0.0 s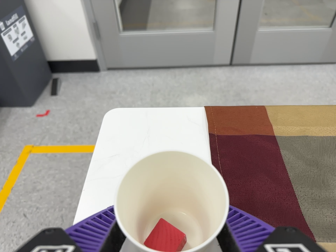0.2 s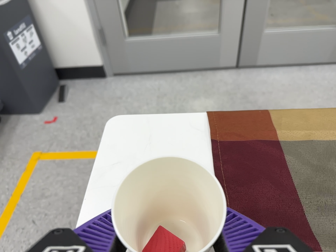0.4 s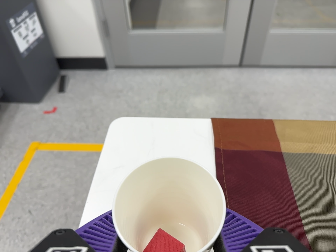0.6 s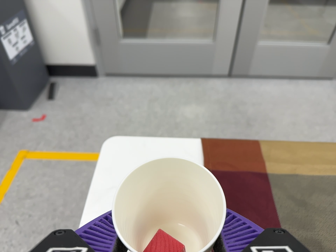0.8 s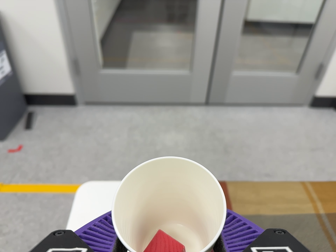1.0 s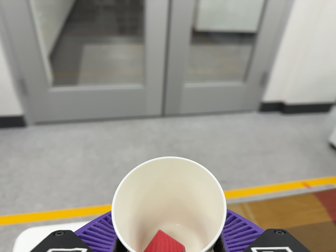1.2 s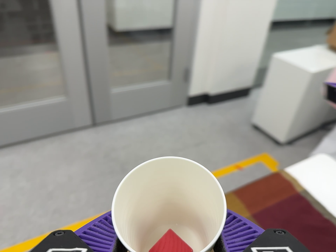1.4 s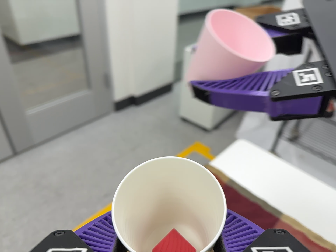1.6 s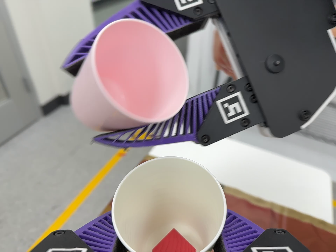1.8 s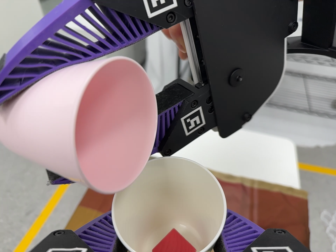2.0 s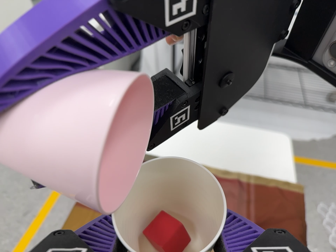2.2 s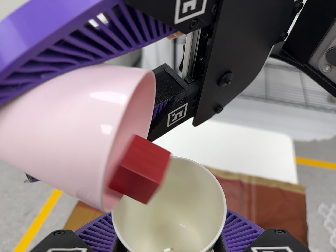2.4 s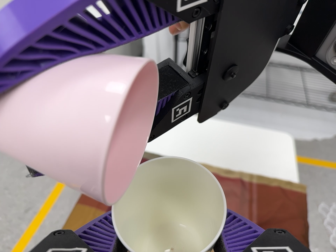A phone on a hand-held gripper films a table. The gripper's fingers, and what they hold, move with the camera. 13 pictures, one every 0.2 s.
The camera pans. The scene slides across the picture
to the left.
The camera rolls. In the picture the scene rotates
counterclockwise.
0.0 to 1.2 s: The scene slides to the left, as the camera pans about 25 degrees to its right. It travels toward the top of its view and to its right, about 20 cm, so close, fixed things drift downward. It rolls about its line of sight by about 15 degrees, and the scene rotates counterclockwise.
1.2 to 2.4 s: The camera swings to its right by about 35 degrees, and the scene slides to the left. It travels to its right, toward the top of its view and forward, about 10 cm, so close, fixed things drift to the left. Its aim tips toward the bottom of its view by about 10 degrees. It rolls about its line of sight by about 35 degrees, and the scene rotates counterclockwise.
The film runs backward here.
